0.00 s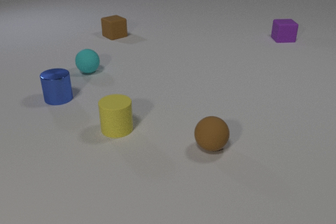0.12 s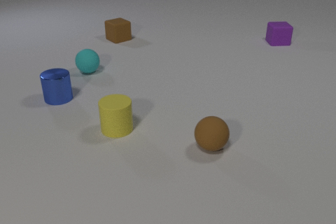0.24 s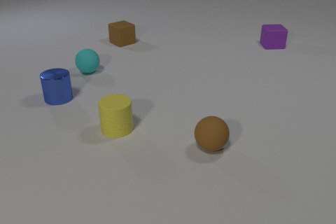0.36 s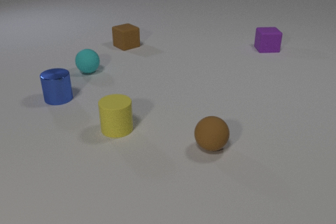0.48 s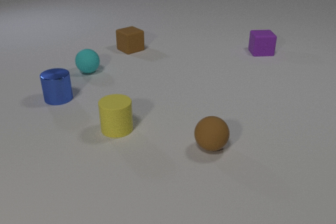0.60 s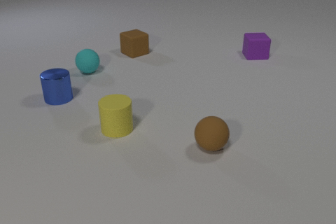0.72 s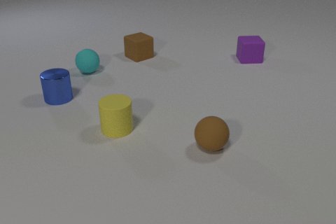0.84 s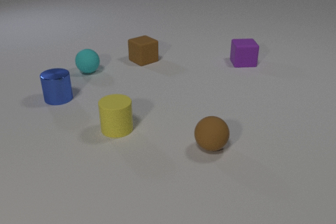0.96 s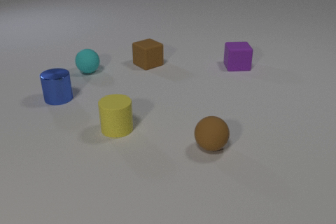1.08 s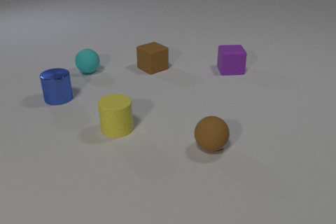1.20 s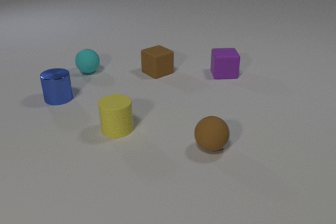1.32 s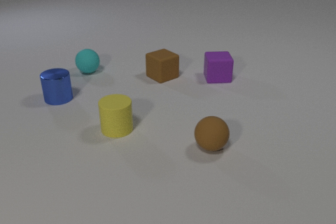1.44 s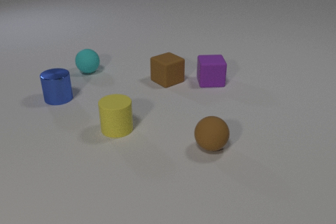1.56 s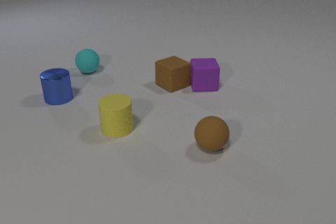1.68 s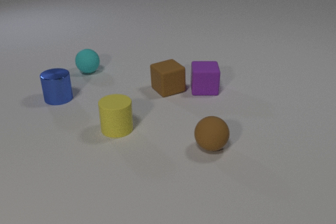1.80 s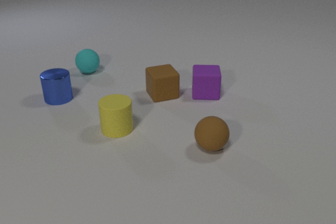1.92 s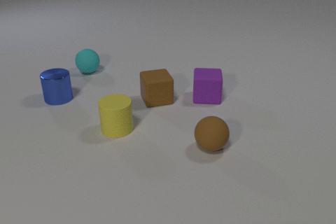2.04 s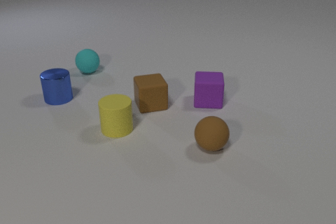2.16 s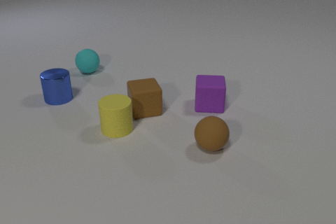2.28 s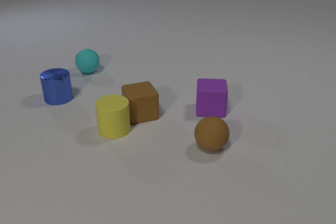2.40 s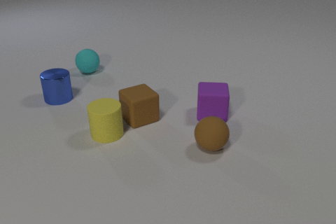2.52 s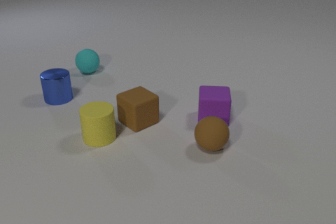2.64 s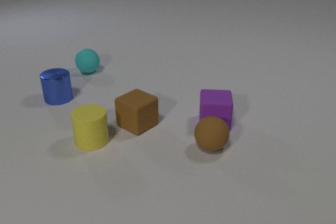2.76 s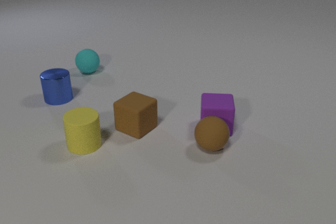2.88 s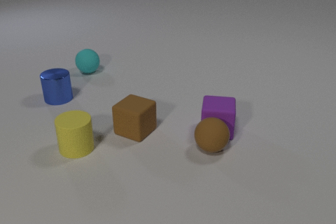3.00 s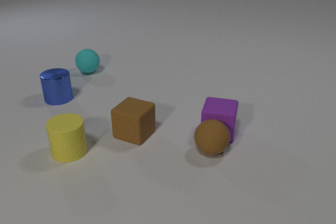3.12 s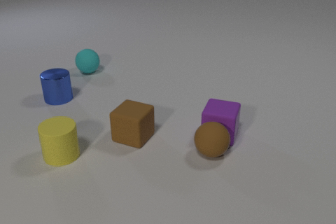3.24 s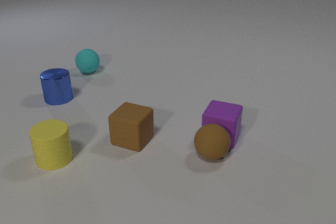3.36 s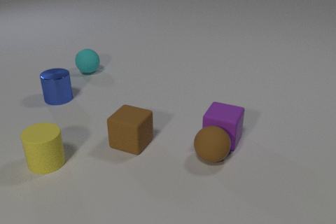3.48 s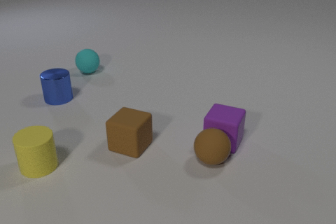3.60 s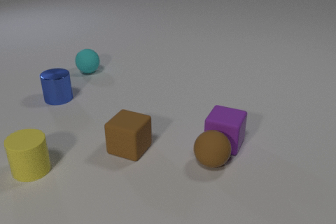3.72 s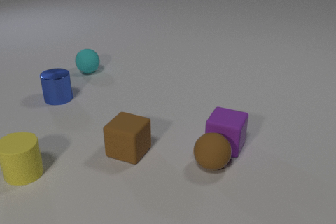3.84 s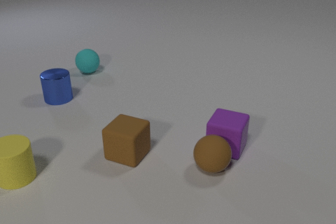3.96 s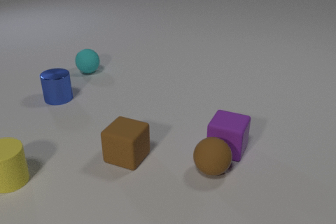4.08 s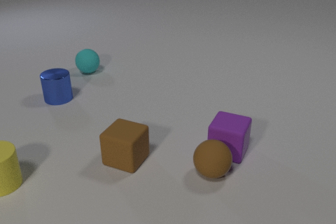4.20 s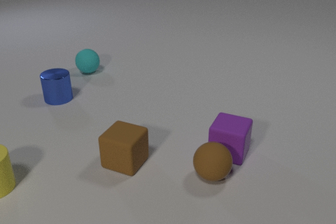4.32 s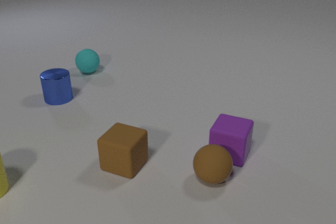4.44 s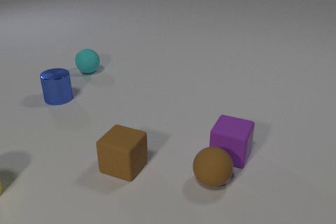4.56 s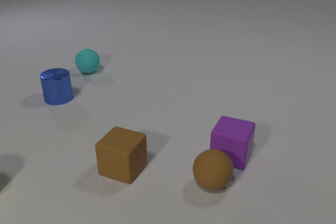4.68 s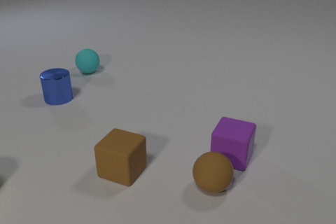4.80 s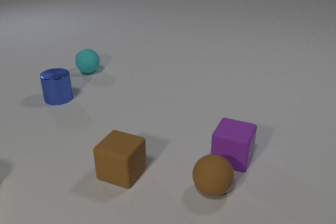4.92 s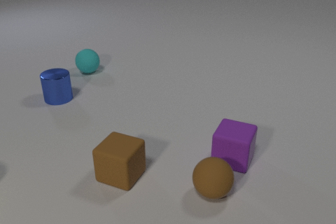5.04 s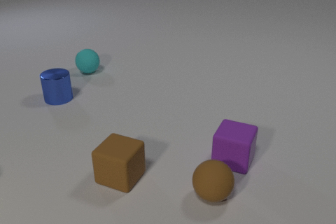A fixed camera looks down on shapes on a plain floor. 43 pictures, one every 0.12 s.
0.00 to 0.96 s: The brown rubber cube slides toward the camera. The purple rubber cube slides toward the camera and to the left.
0.96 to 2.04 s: The brown rubber cube slides toward the camera, spins clockwise seen from above by about 15 degrees, its near face sliding to the left. The purple rubber cube slides toward the camera. The brown rubber cube and the purple rubber cube collide.
2.04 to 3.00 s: The brown rubber cube slides toward the camera, spins counterclockwise seen from above by about 45 degrees, its near face sliding to the right. The purple rubber cube slides toward the camera. The yellow rubber cylinder slides to the left and toward the camera. The brown rubber cube and the yellow rubber cylinder collide. The purple rubber cube and the brown rubber sphere collide.
3.00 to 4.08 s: The brown rubber cube slides toward the camera. The purple rubber cube slides toward the camera. The yellow rubber cylinder slides to the left and toward the camera. The brown rubber sphere rolls toward the camera.
4.08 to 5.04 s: The brown rubber cube slides toward the camera. The purple rubber cube slides toward the camera. The yellow rubber cylinder slides to the left, leaves at the left edge. The brown rubber sphere rolls toward the camera.
Are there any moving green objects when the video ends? no.
What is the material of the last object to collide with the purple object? rubber.
What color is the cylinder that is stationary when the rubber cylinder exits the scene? blue.
